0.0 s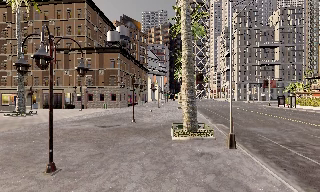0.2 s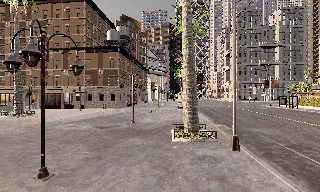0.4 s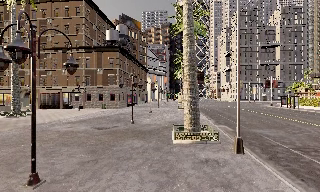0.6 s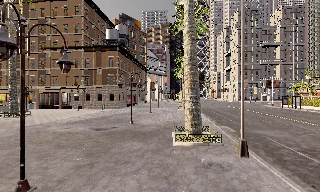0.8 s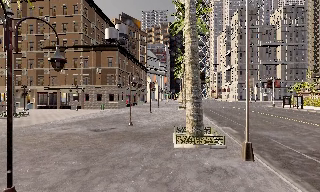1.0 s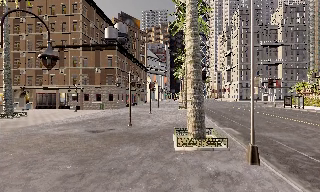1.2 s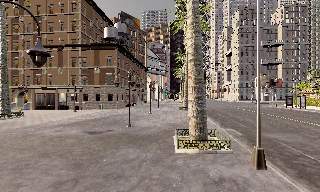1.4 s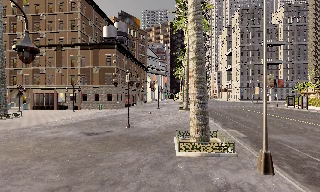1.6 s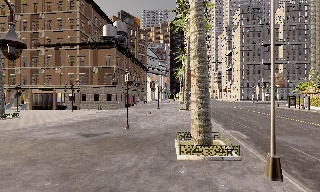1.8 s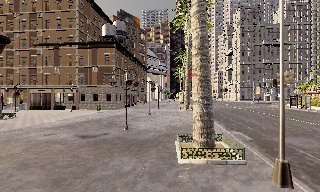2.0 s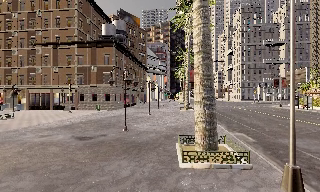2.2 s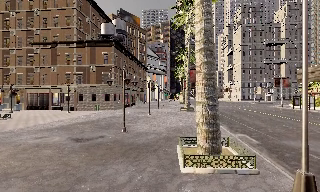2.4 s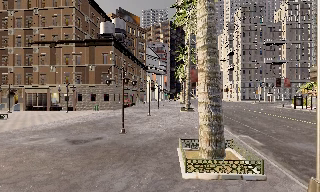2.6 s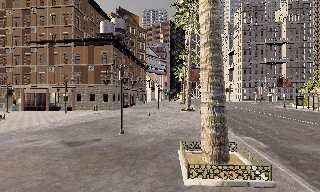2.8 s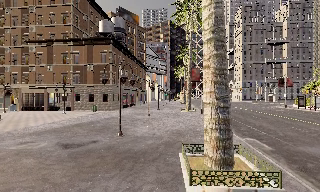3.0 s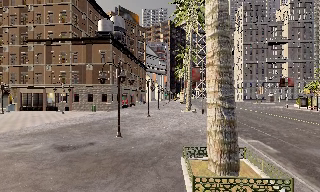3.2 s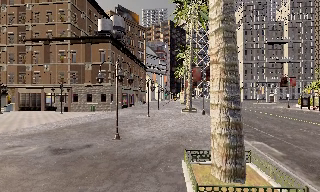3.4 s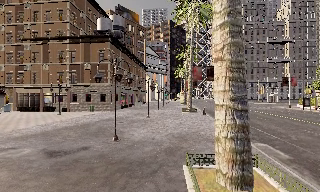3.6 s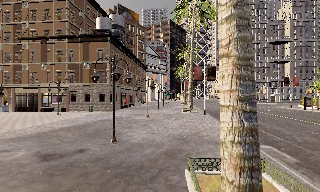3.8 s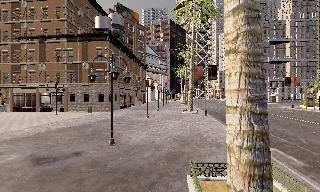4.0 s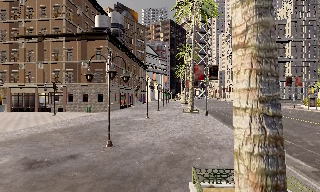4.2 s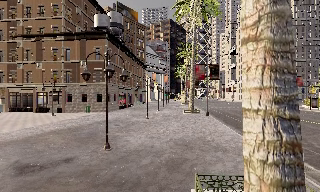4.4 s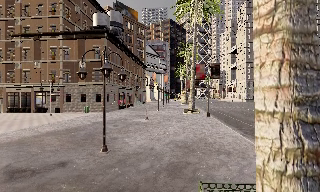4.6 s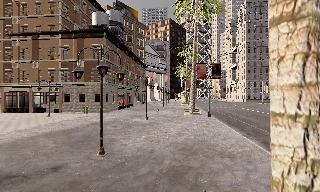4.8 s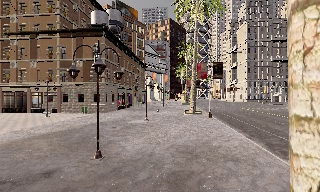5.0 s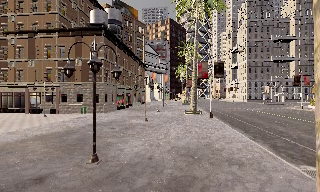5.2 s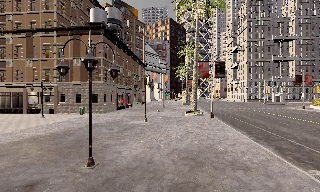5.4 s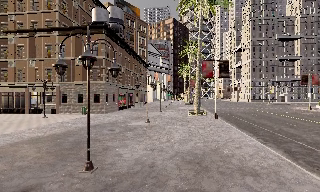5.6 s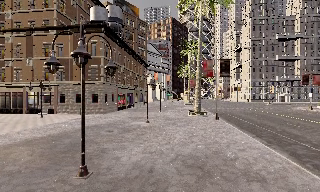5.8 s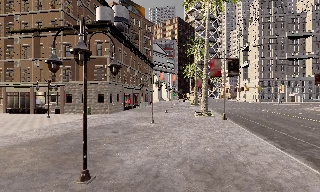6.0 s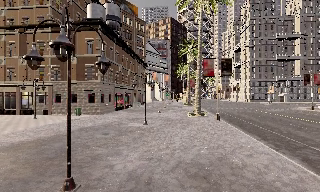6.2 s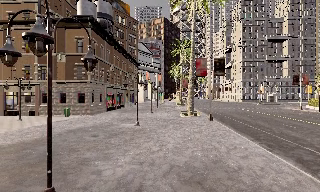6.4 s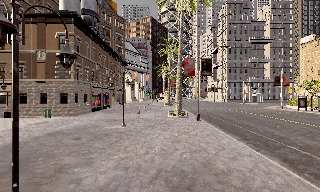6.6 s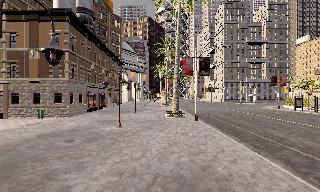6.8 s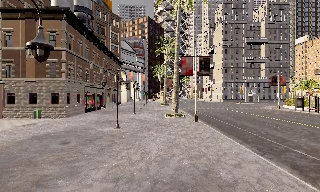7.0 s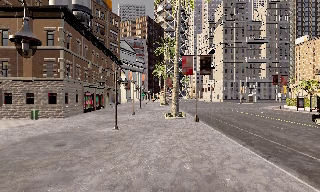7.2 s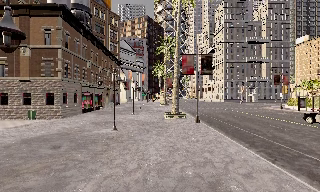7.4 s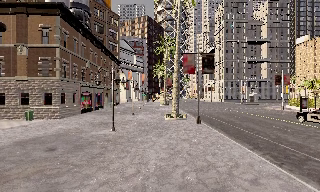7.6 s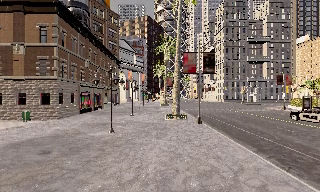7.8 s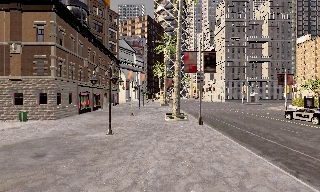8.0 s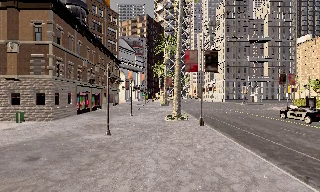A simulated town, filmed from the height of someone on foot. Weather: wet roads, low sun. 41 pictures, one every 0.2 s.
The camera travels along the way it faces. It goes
forward.
0.0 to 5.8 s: The camera travels forward, about 11 m, so what stands in front looms larger.
5.8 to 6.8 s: The scene slides to the left, as the camera pans about 10 degrees to its right. It travels forward, about 2 m, so what stands in front looms larger.
6.8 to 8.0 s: The camera travels forward, about 2 m, so what stands in front looms larger.
The film runs forward here.
